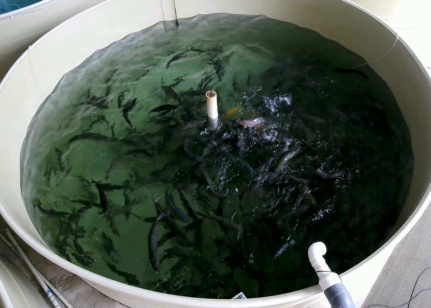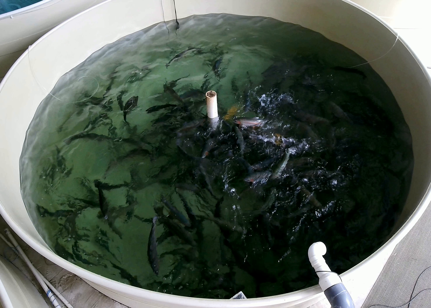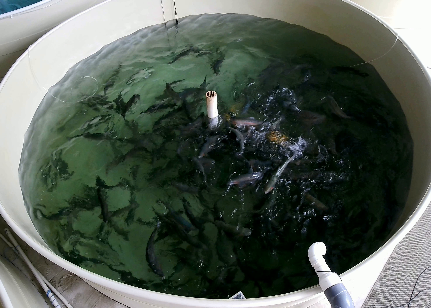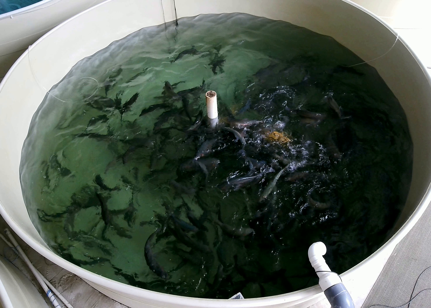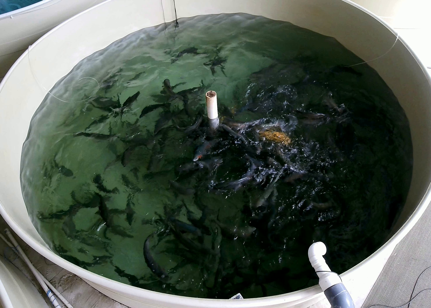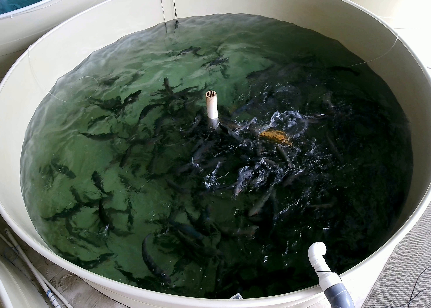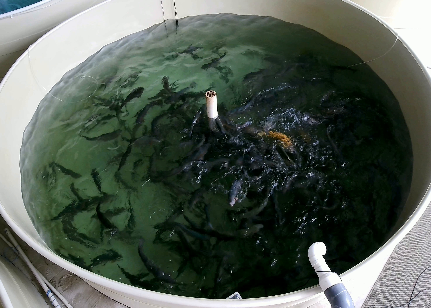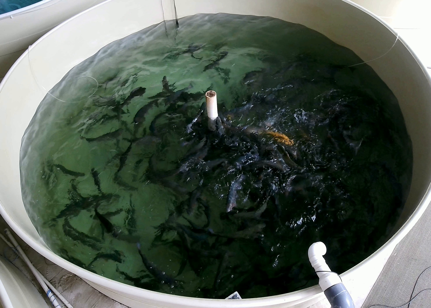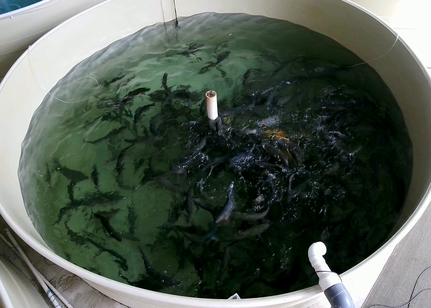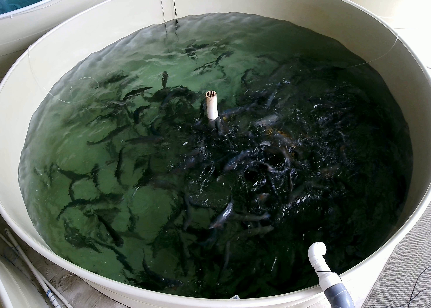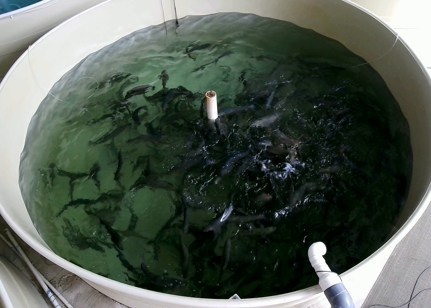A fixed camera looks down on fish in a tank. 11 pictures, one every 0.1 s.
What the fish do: Weak feeding.
